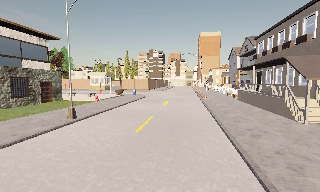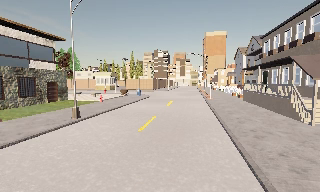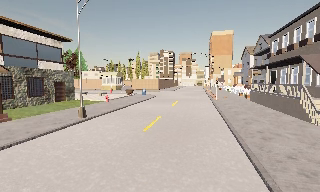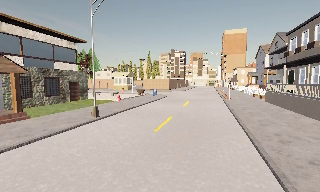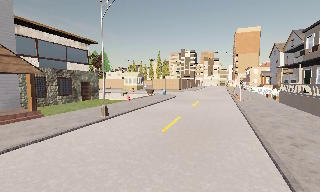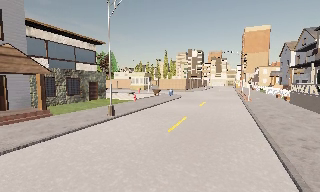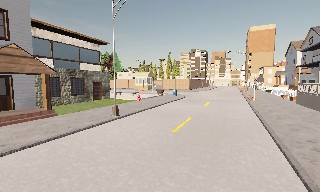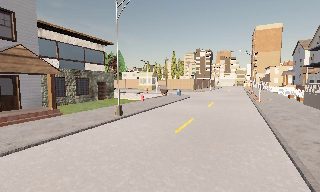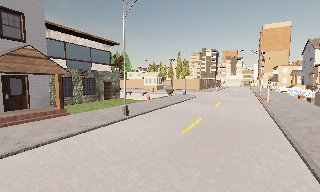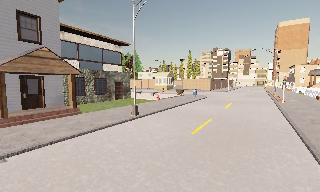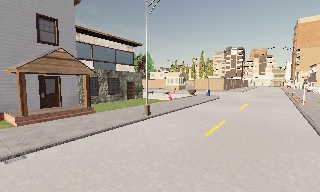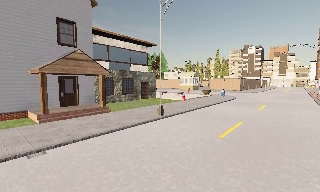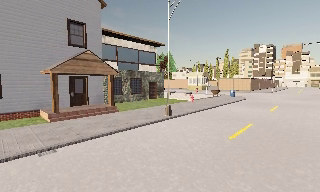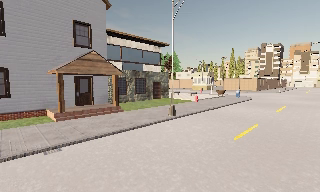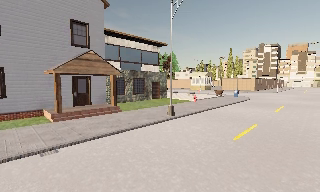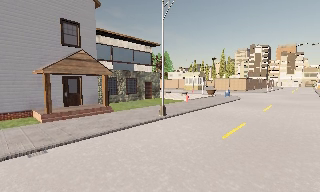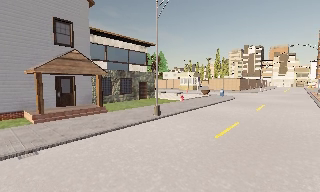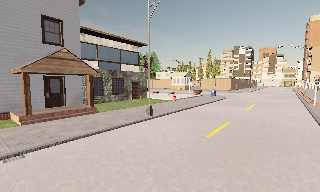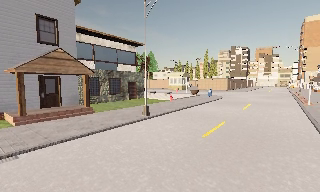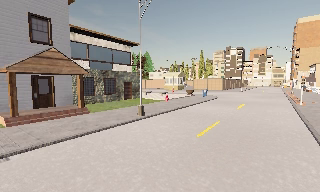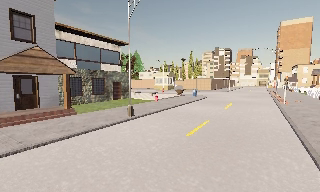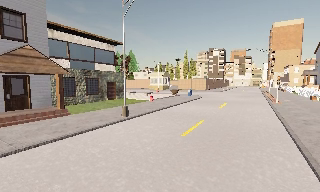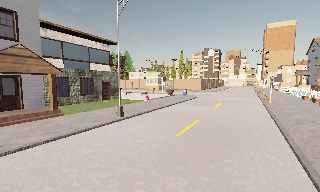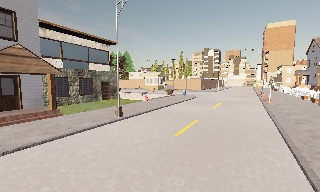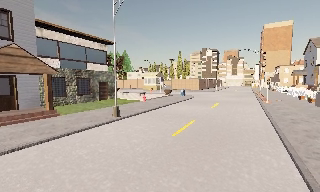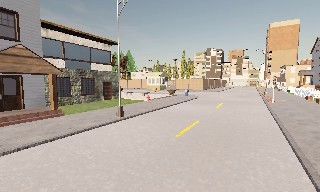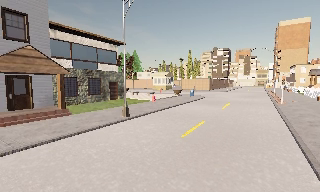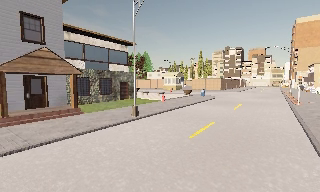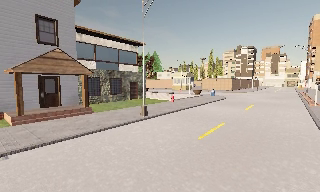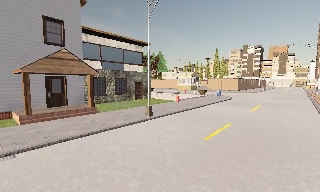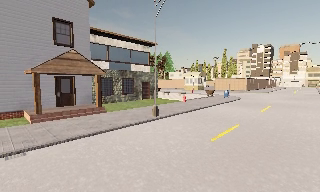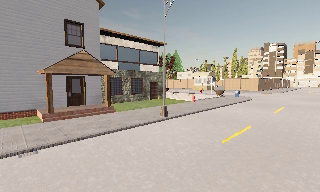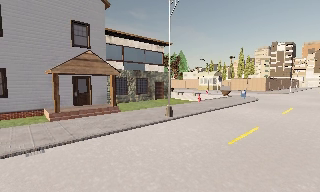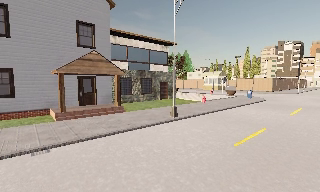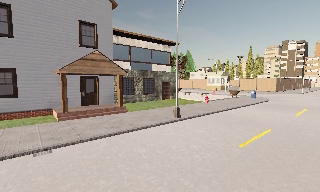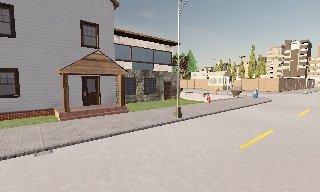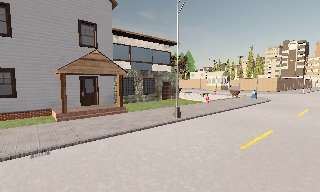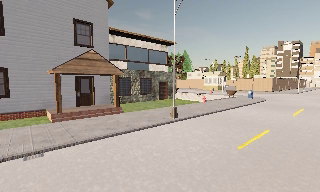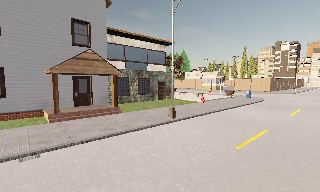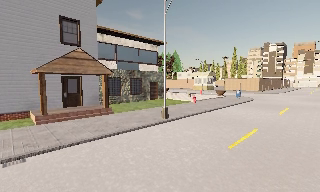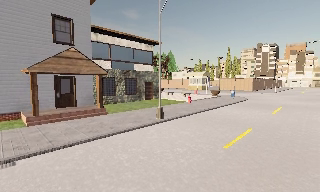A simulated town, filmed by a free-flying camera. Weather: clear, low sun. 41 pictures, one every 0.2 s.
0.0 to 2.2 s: The scene slides to the right, as the camera pans about 30 degrees to its left.
2.2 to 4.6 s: The camera swings to its right by about 10 degrees, and the scene slides to the left. It travels to its right, about 0.5 m, so close, fixed things drift to the left.
4.6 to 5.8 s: The scene slides to the right, as the camera pans about 10 degrees to its left.
5.8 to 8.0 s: The camera travels forward, about 0.5 m, so what stands in front looms larger.
The film runs forward here.
